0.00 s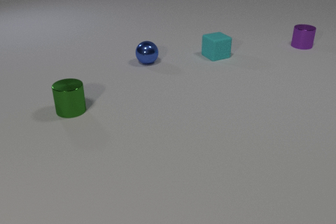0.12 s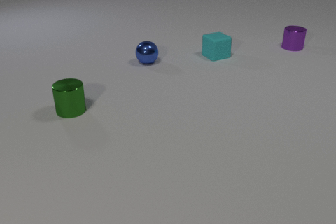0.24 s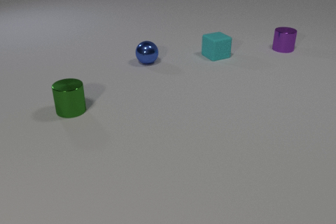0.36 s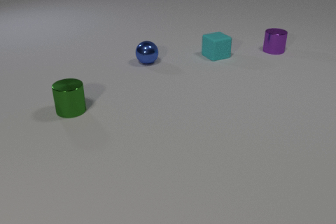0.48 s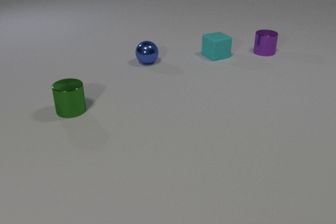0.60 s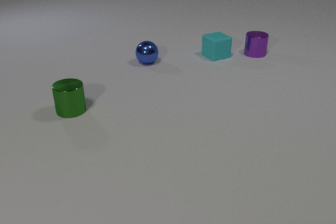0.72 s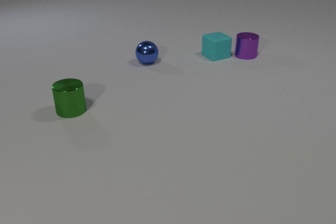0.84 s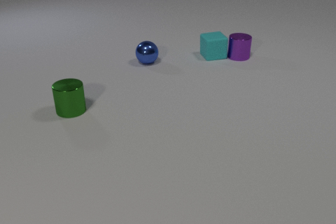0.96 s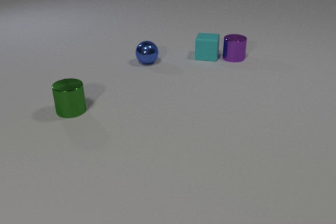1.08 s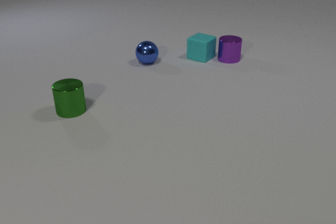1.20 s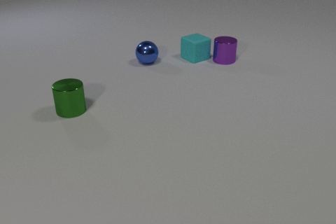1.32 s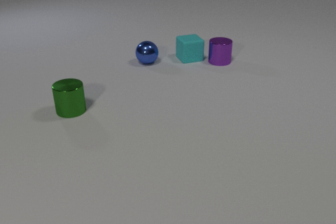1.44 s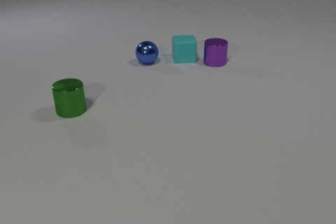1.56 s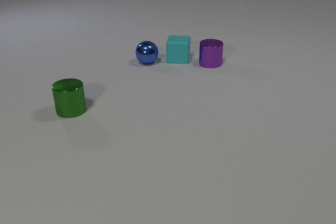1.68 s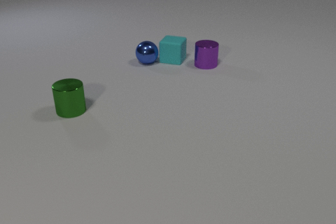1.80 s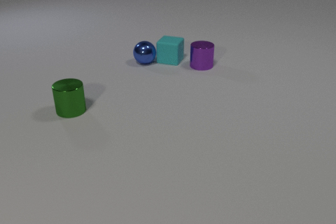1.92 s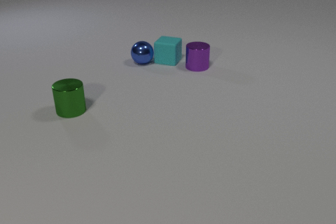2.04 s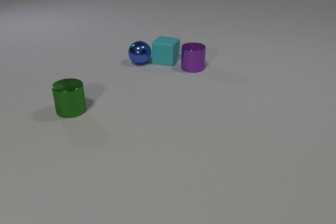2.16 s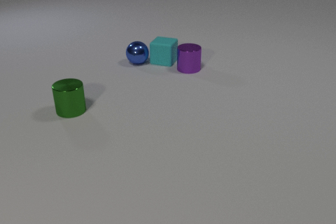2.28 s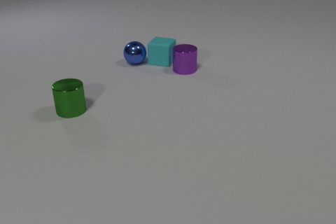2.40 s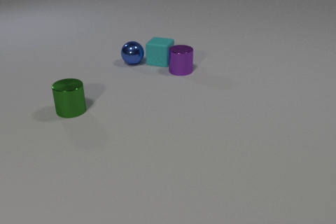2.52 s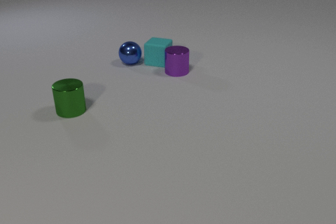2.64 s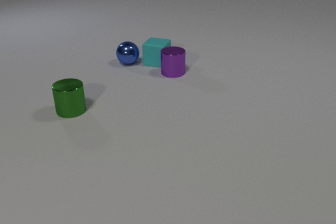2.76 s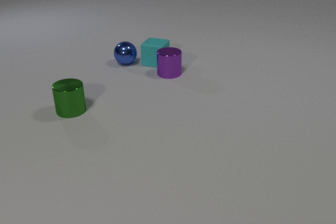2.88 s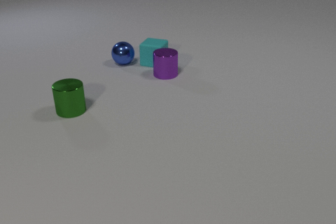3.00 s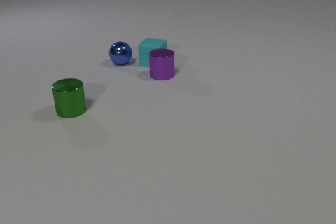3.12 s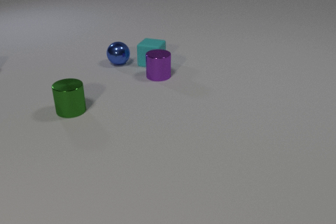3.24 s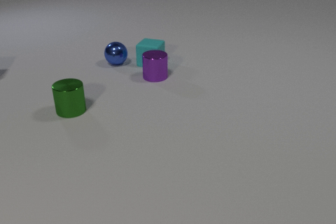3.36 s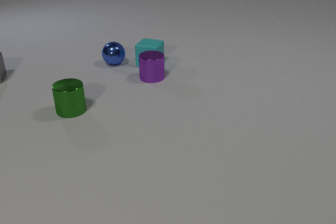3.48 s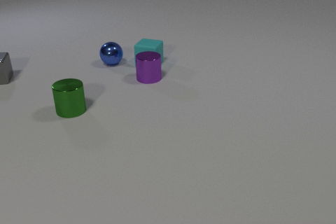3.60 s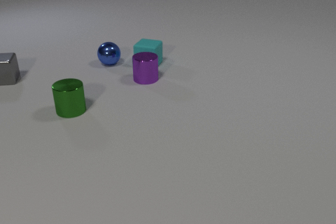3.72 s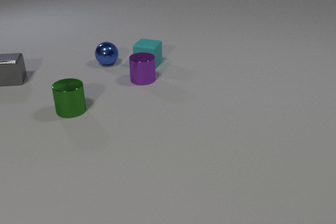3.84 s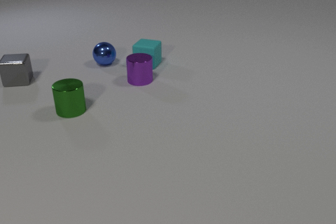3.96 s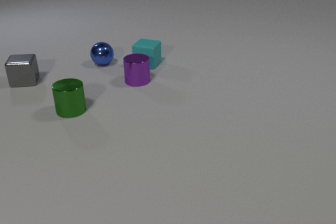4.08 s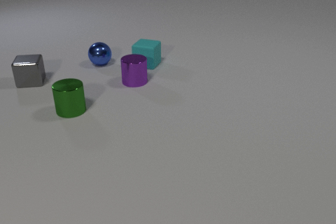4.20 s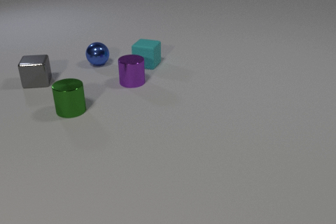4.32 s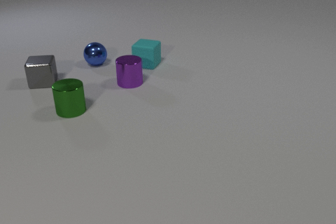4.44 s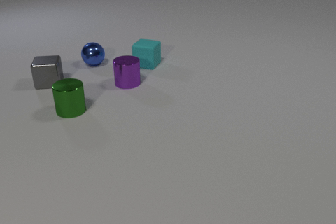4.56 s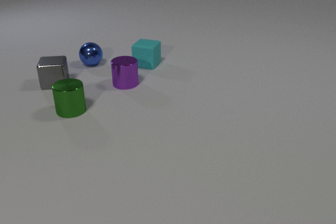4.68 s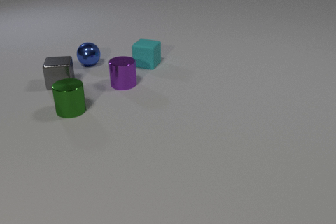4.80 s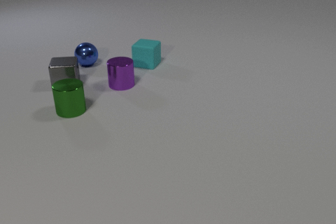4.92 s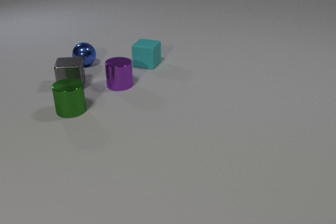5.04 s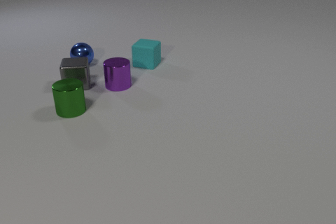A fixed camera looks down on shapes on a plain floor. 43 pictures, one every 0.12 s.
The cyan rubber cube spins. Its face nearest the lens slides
to the left.
The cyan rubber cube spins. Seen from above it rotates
clockwise.
0.00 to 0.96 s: The purple metal cylinder slides to the left and toward the camera. The cyan rubber cube slides to the left, spins so that its near face slides to the left, clockwise seen from above. The purple metal cylinder and the cyan rubber cube collide.
0.96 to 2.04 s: The purple metal cylinder slides to the left and toward the camera. The cyan rubber cube slides to the left, spins clockwise seen from above by about 105 degrees, its near face sliding to the left. The blue metal sphere rolls to the left. The cyan rubber cube and the blue metal sphere collide.
2.04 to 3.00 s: The purple metal cylinder slides to the left and toward the camera. The cyan rubber cube slides to the left and toward the camera. The blue metal sphere rolls to the left.
3.00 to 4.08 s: The purple metal cylinder slides to the left and toward the camera. The cyan rubber cube slides to the left. The blue metal sphere rolls to the left. The gray metal cube comes in at the left edge, slides to the right and toward the camera.
4.08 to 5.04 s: The purple metal cylinder slides to the left and toward the camera. The blue metal sphere rolls to the left. The gray metal cube slides to the right and toward the camera.
What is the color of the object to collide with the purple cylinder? cyan.
How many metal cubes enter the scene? 1.
What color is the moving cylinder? purple.
